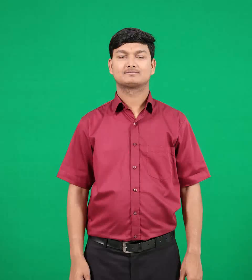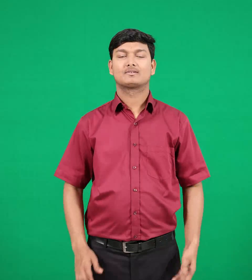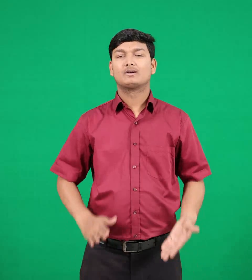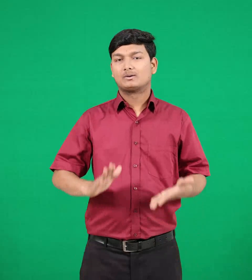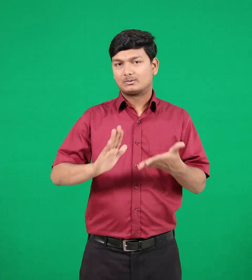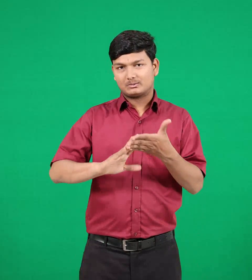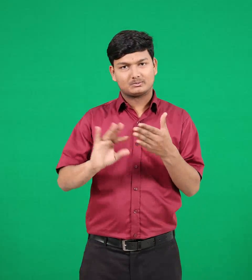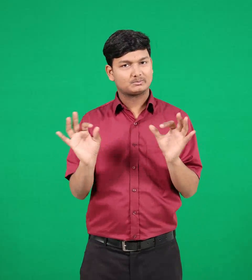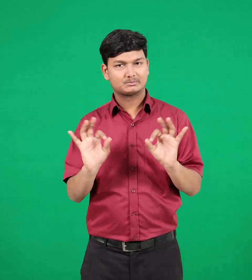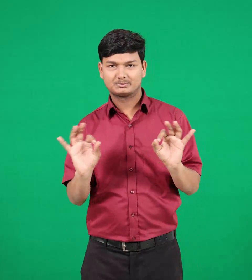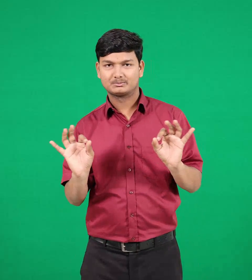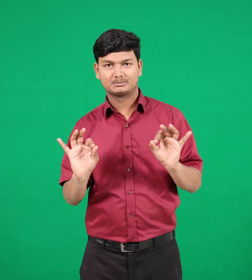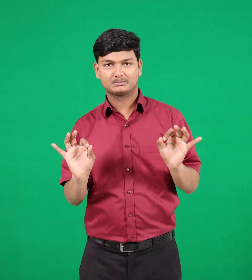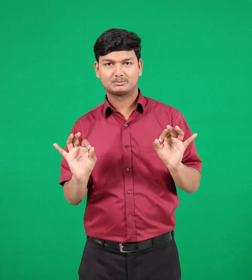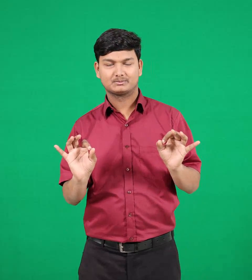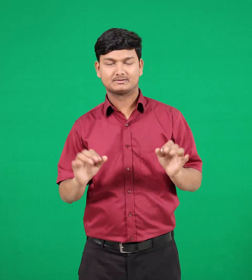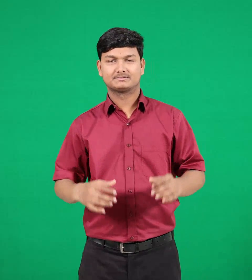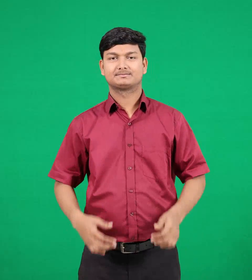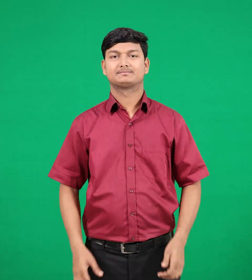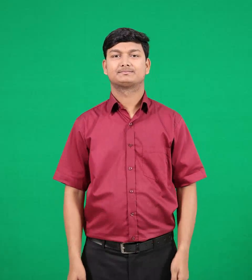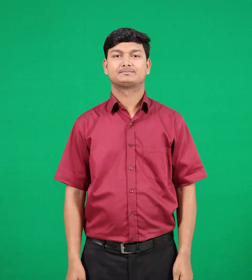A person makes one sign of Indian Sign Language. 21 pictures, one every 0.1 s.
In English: unmarried
